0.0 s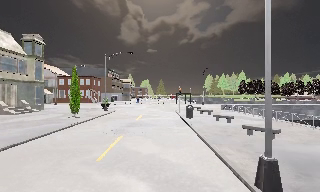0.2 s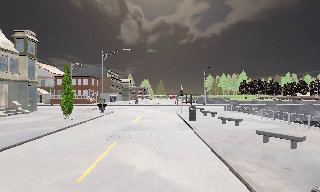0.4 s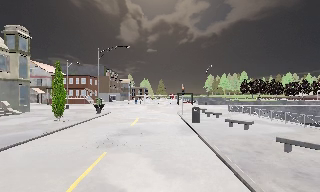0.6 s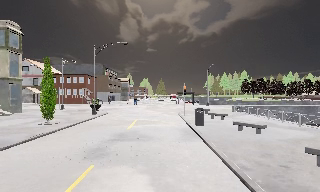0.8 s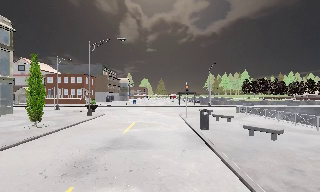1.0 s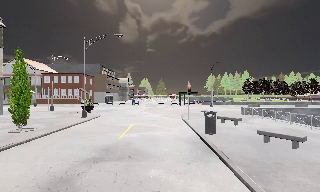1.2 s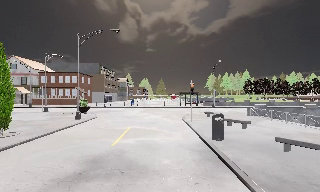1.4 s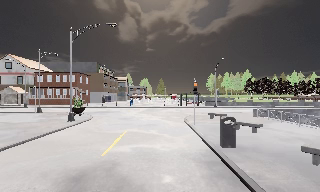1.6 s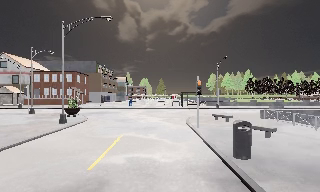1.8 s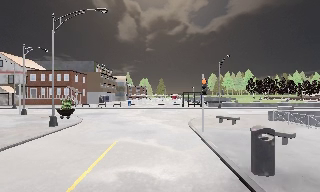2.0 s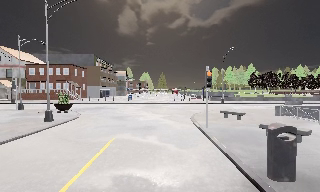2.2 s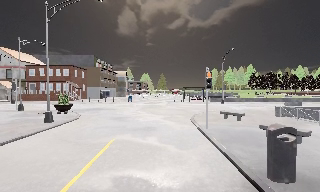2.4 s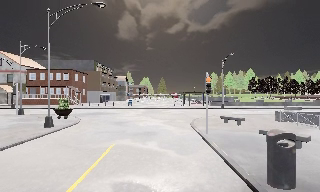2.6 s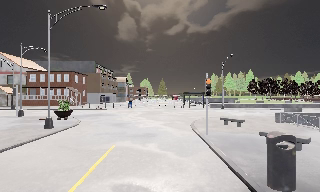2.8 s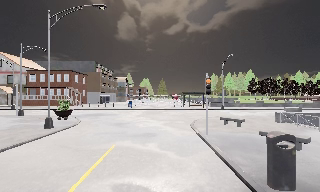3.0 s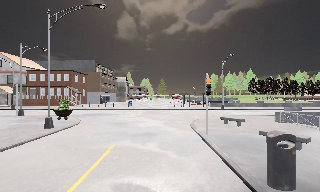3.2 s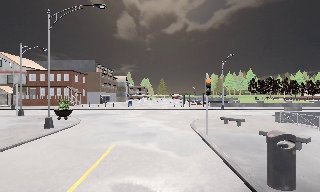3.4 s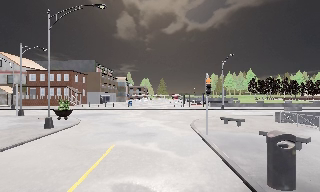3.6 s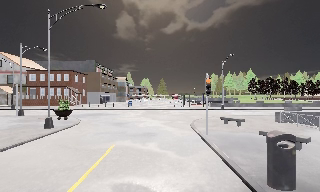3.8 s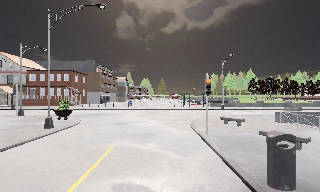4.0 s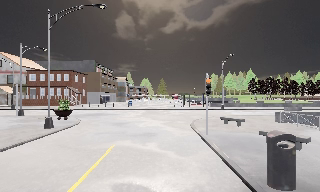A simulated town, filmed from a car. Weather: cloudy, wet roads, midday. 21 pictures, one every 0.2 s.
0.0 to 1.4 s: The camera travels forward, about 8 m, so what stands in front looms larger.
1.4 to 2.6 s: The camera travels forward, about 2.5 m, so what stands in front looms larger. It loses speed.
2.6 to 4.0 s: The camera keeps its place and its aim.
The film runs forward here.
